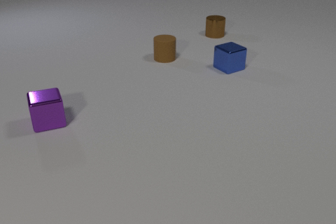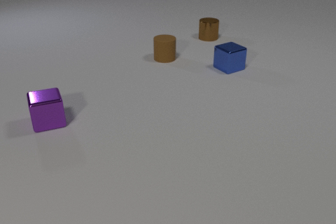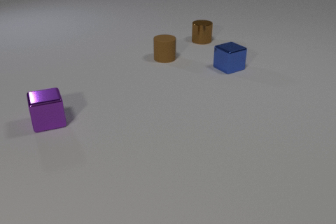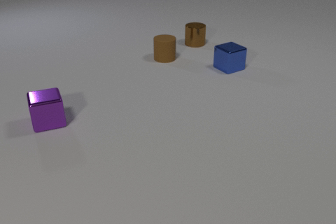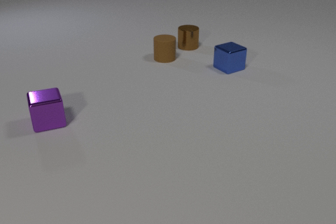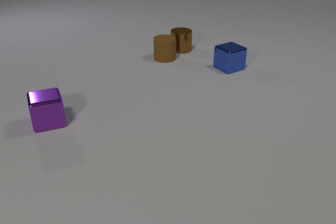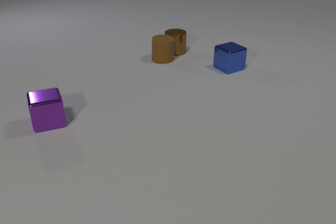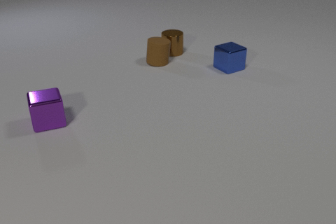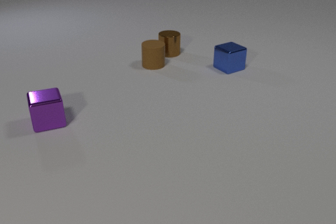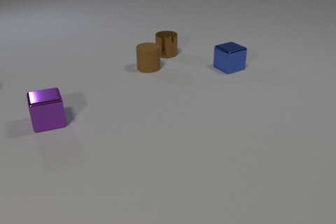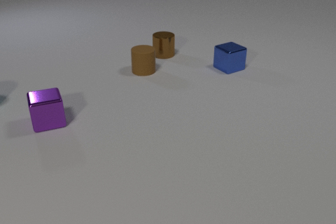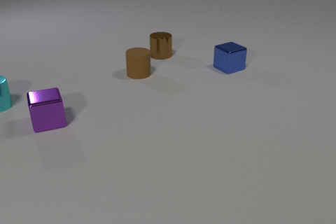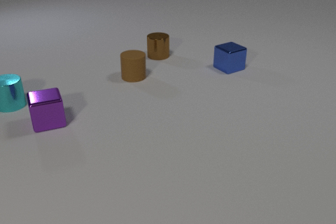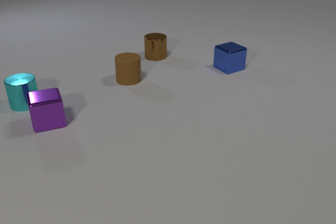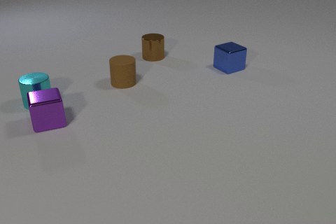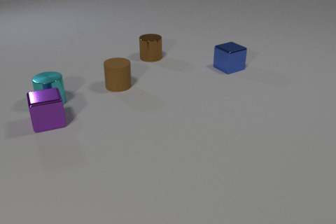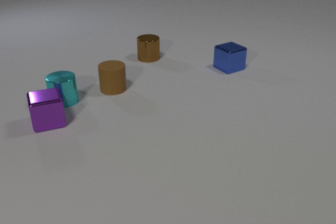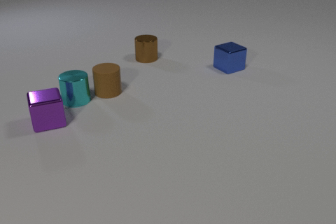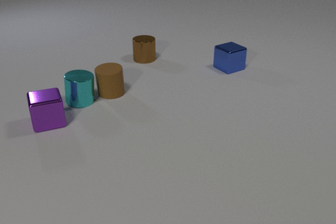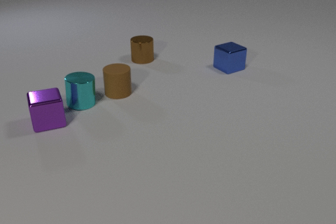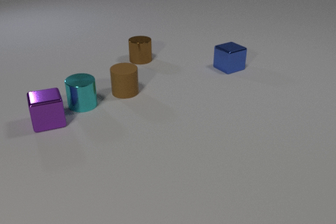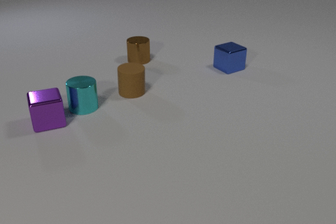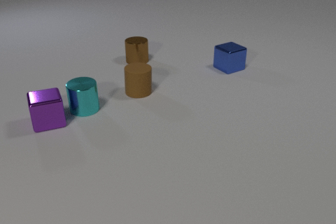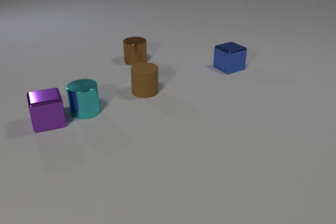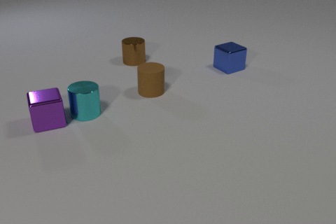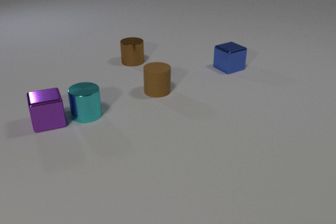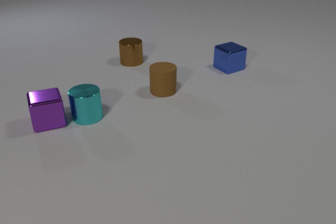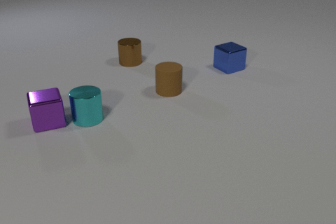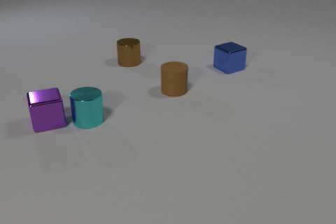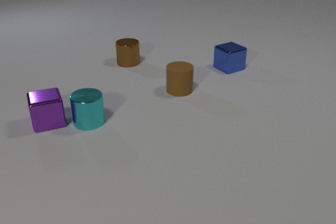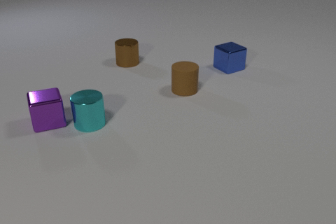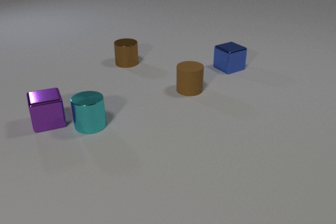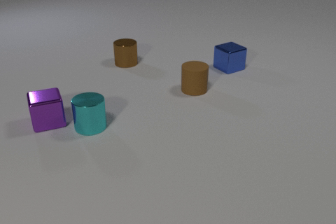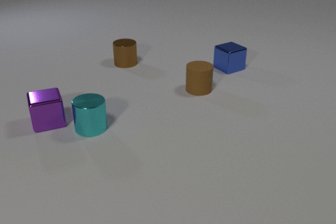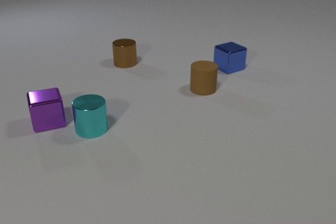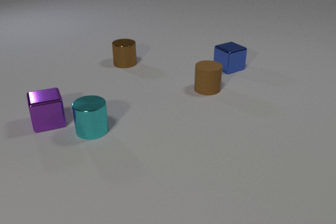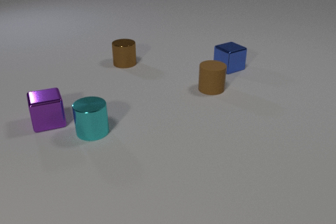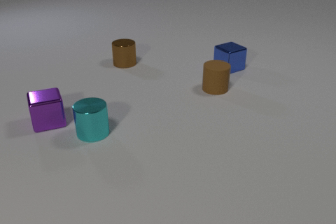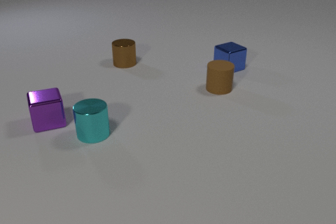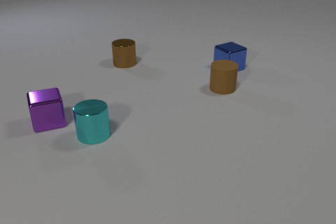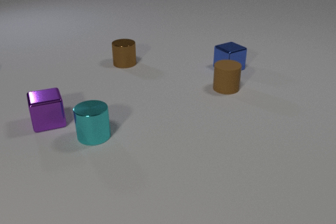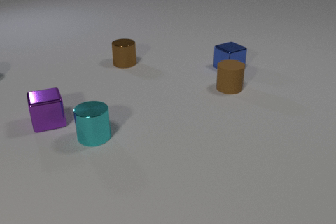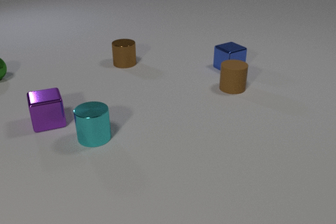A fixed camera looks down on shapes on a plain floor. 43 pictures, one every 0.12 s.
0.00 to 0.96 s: The brown metal cylinder slides toward the camera and to the left. The brown rubber cylinder slides toward the camera and to the left. The brown metal cylinder and the brown rubber cylinder collide.
0.96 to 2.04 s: The brown metal cylinder slides to the left and toward the camera. The brown rubber cylinder slides toward the camera and to the left. The cyan metal cylinder comes in at the left edge, slides to the right.
2.04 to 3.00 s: The brown metal cylinder slides to the left and toward the camera. The brown rubber cylinder slides to the right. The cyan metal cylinder slides toward the camera. The brown rubber cylinder and the cyan metal cylinder collide.
3.00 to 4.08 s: The brown metal cylinder slides to the left. The brown rubber cylinder slides to the right. The cyan metal cylinder slides toward the camera.
4.08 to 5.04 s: The brown rubber cylinder slides to the right. The cyan metal cylinder slides toward the camera. The green metal sphere comes in at the left edge, rolls to the right.
How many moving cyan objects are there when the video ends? 1.
What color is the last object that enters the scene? green.
What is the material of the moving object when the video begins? metal.
